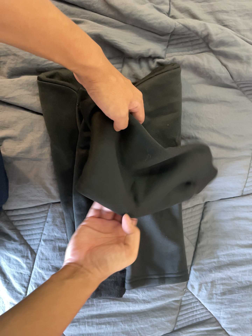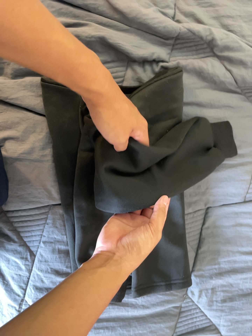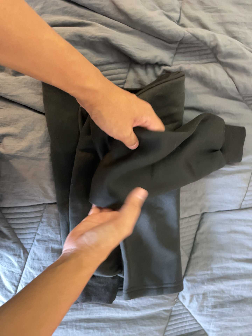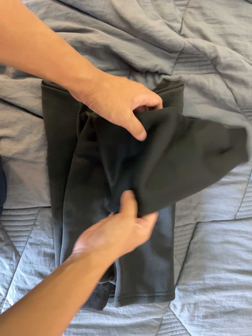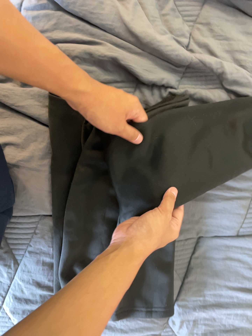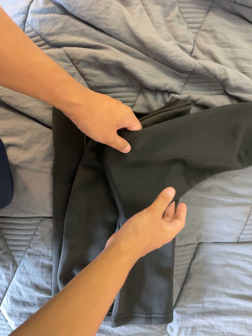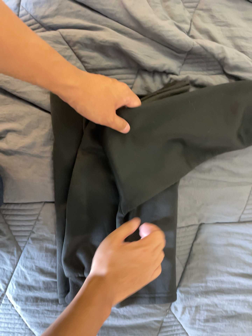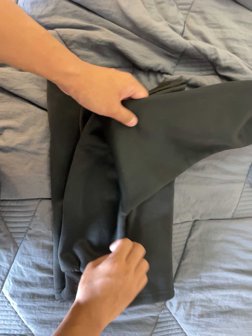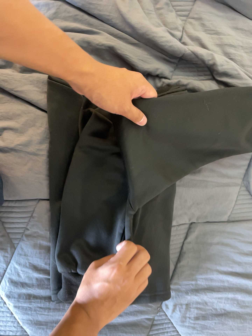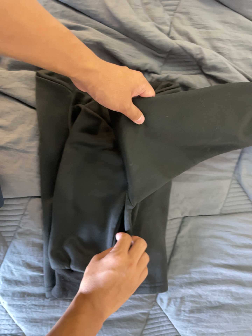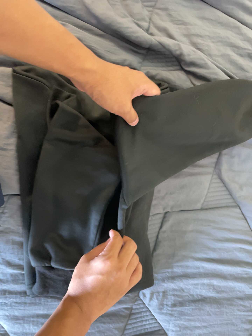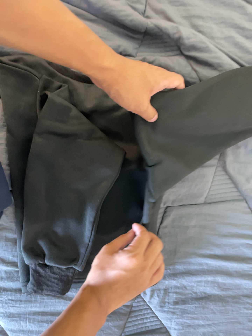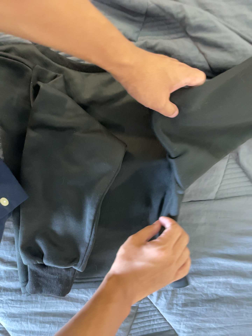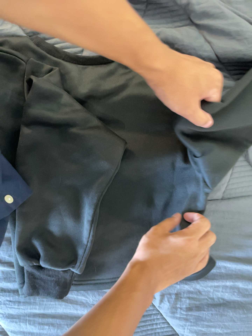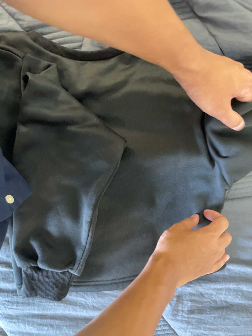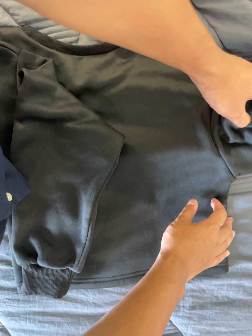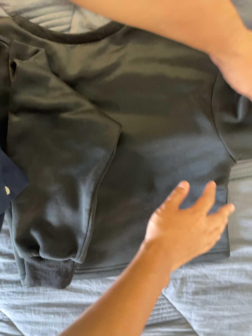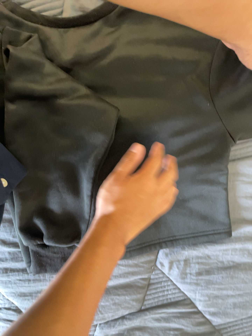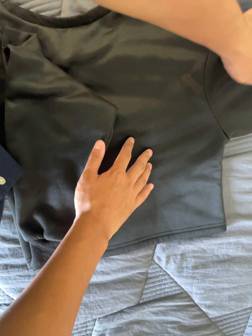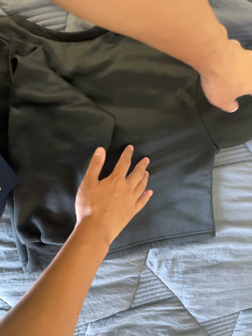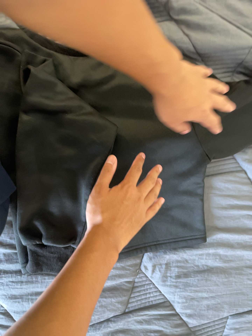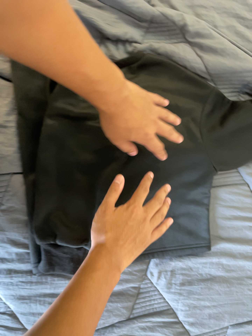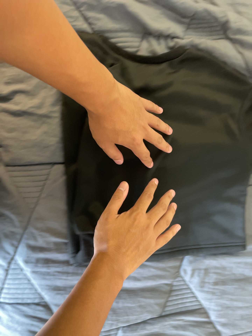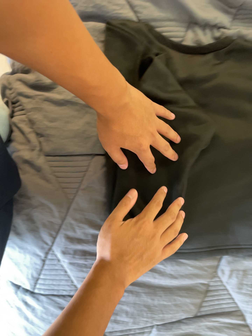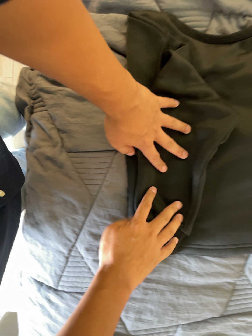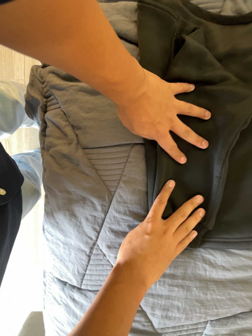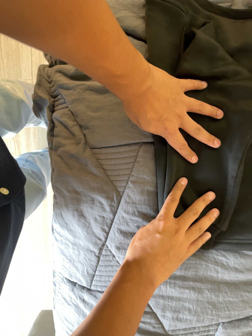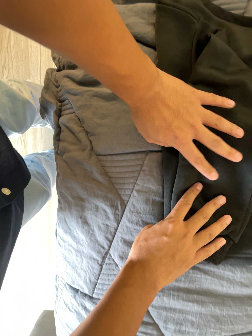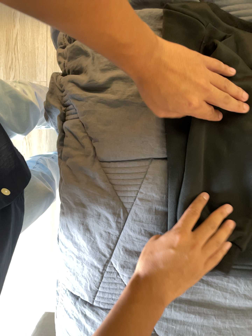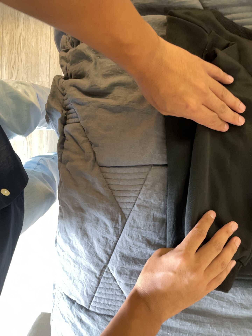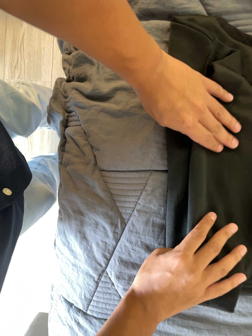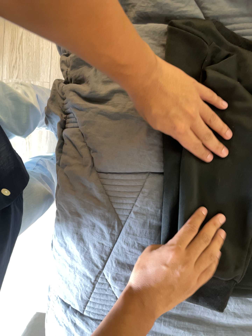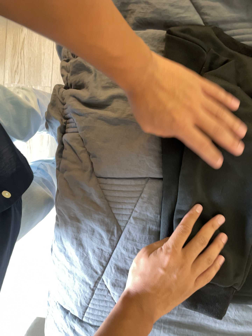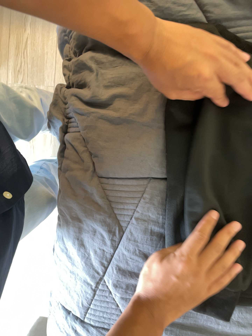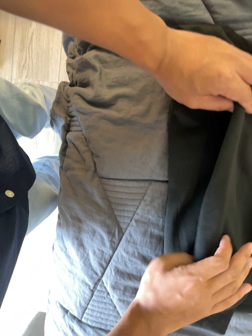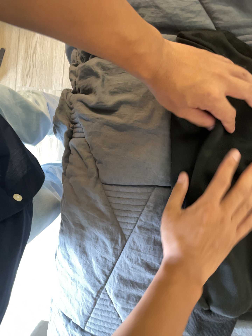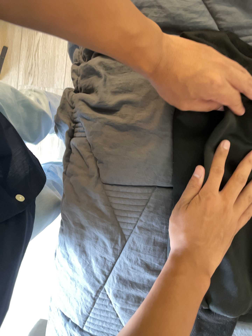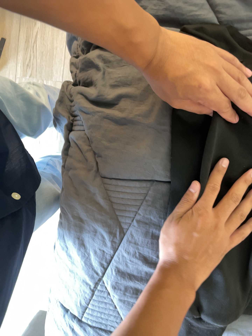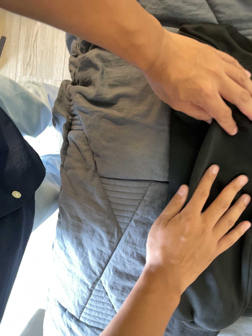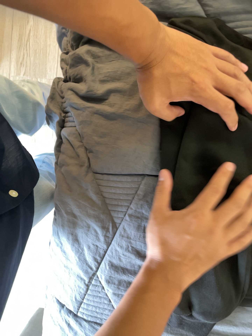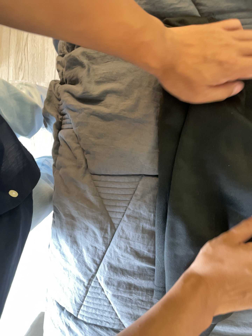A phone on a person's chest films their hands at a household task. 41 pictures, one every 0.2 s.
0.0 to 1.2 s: The camera rolls about its line of sight by about 10 degrees, and the scene rotates clockwise.
1.2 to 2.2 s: The camera travels to its right, about 6 cm, so close, fixed things drift to the left.
2.2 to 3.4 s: The camera travels forward and to its right, about 10 cm, so what stands in front looms larger. Its aim tips toward the bottom of its view by about 10 degrees, and the scene shifts upward.
3.4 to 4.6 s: The camera travels to its left and toward the bottom of its view, about 24 cm, so close, fixed things drift to the right. Its aim tips toward the top of its view by about 10 degrees. It rolls about its line of sight by about 10 degrees, and the scene rotates clockwise.
4.6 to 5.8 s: The camera swings to its left by about 10 degrees, and the scene slides to the right. It travels forward, about 7 cm, so what stands in front looms larger.
5.8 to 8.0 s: The camera shifts only a little, or ends up much as it began.
The film runs backward here.
